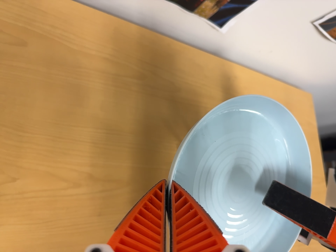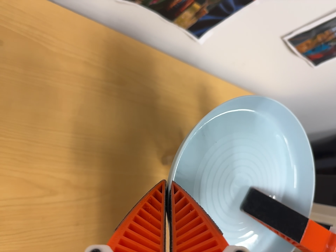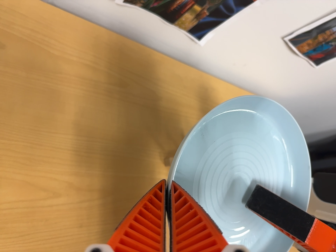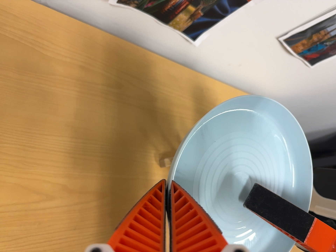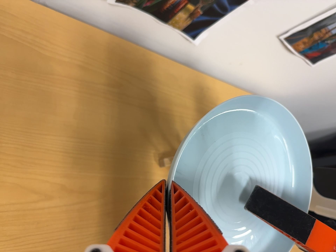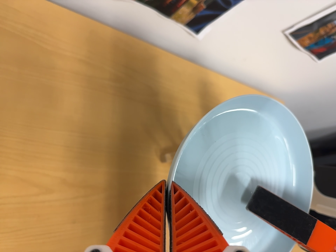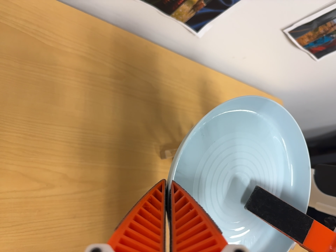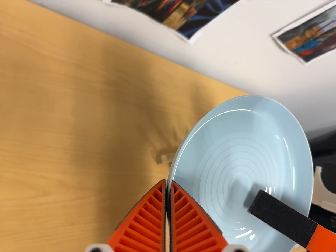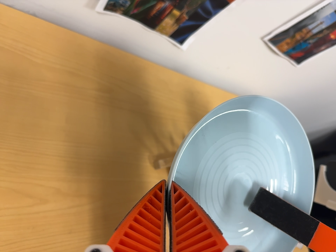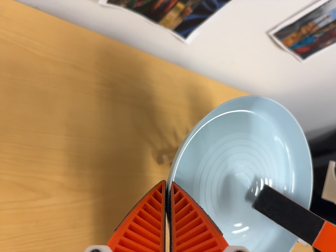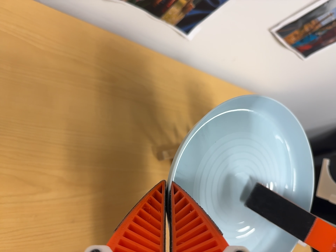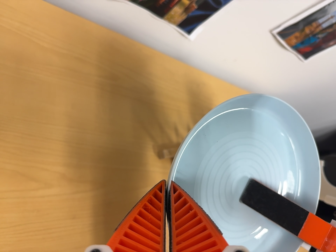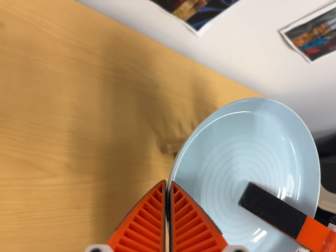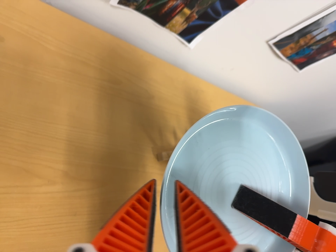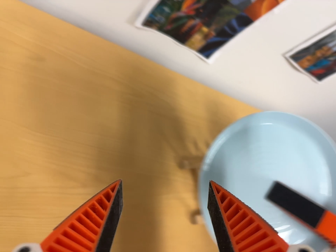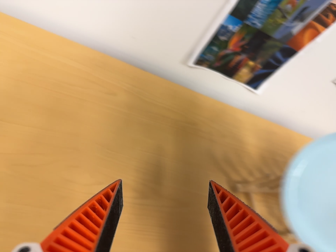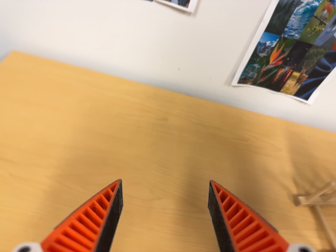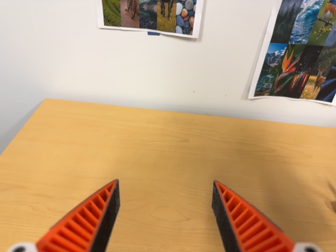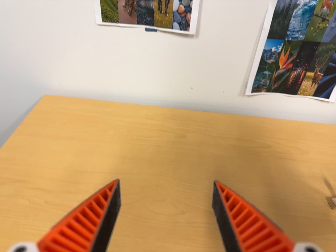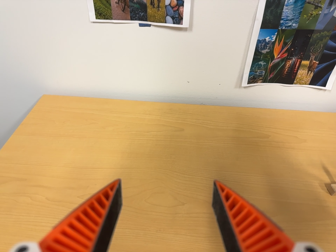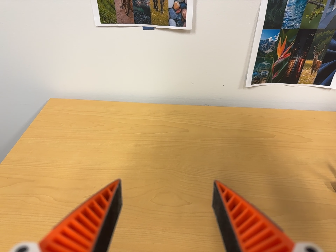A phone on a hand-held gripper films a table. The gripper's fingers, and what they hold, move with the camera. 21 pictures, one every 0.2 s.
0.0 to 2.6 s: The camera travels toward the bottom of its view, about 6 cm.
2.6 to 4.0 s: The scene slides to the right, as the camera pans about 40 degrees to its left. It travels backward, toward the bottom of its view and to its right, about 18 cm. Its aim tips toward the top of its view by about 30 degrees. It rolls about its line of sight by about 20 degrees, and the scene rotates counterclockwise.
The film runs forward here.
